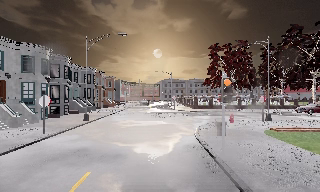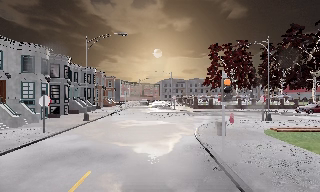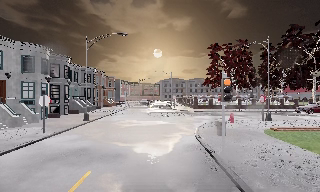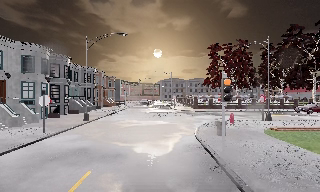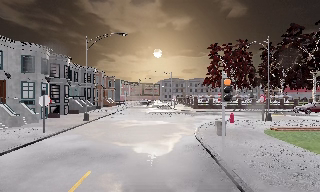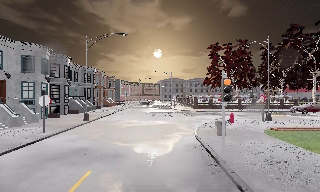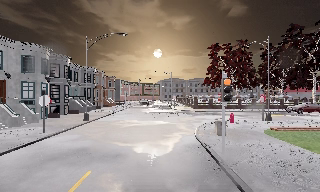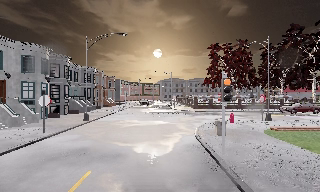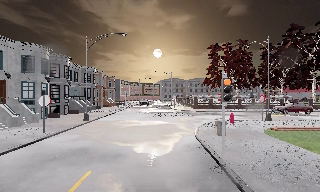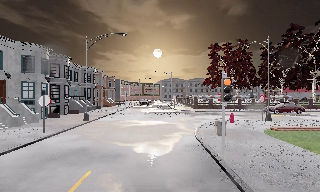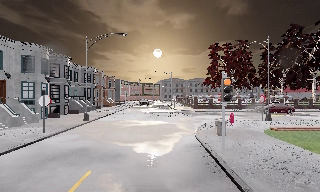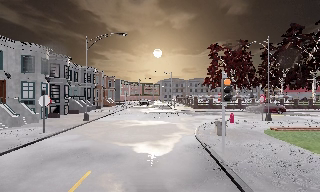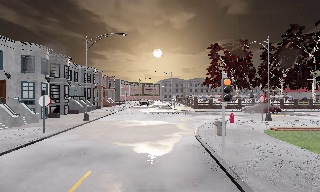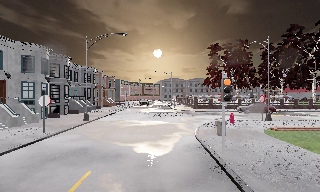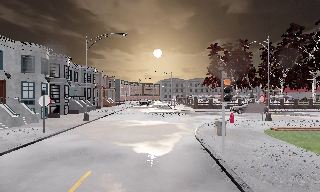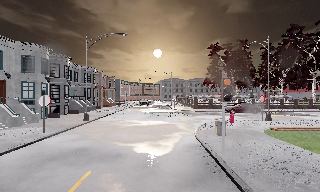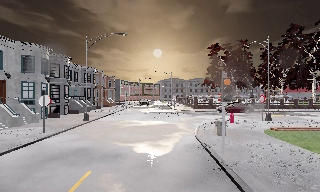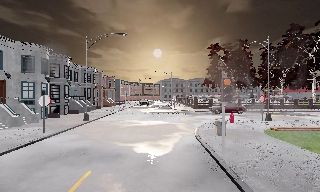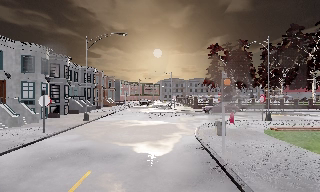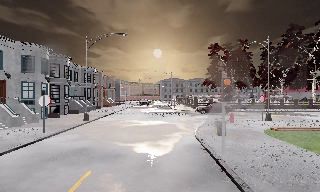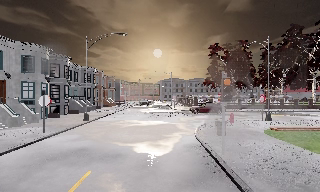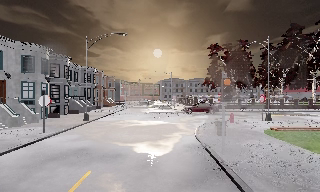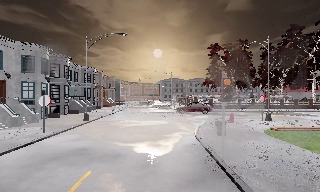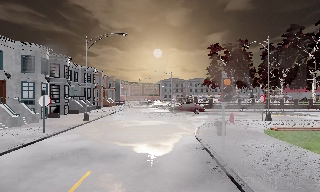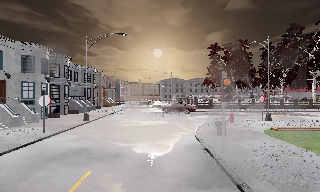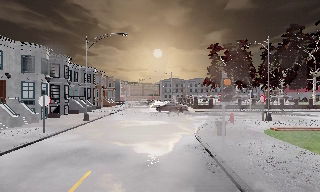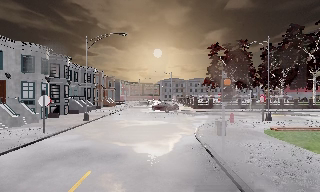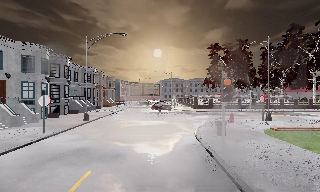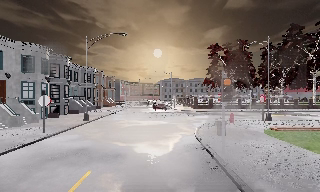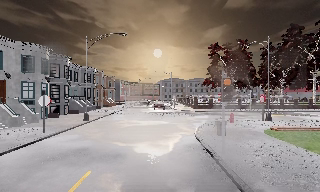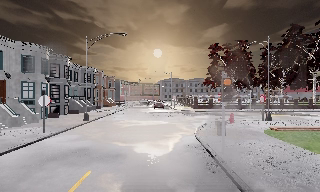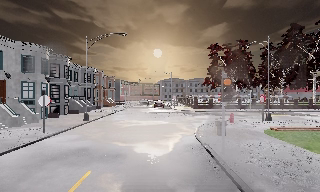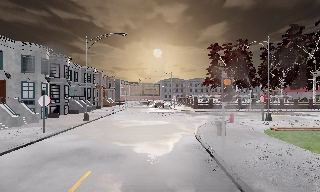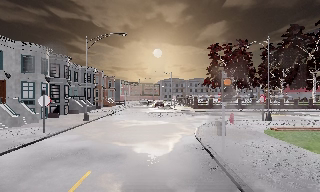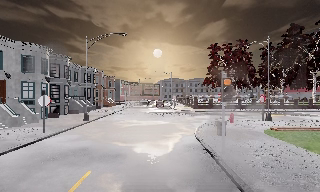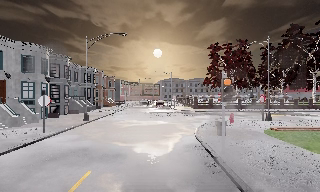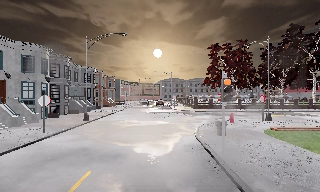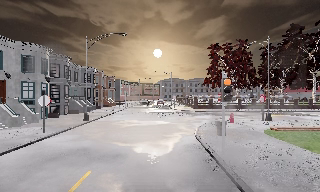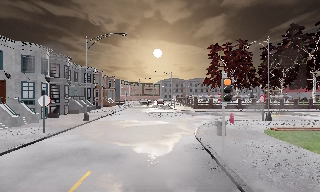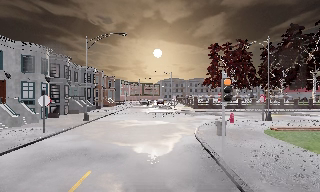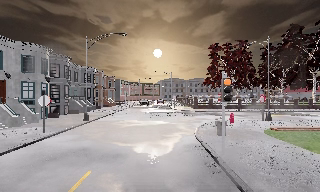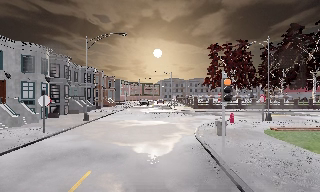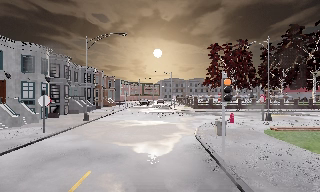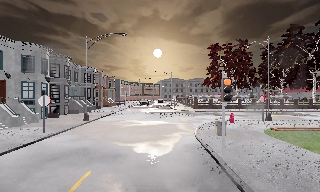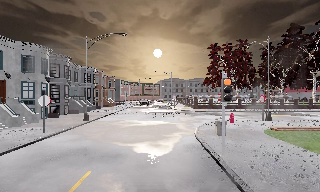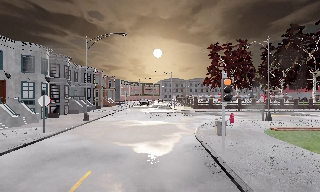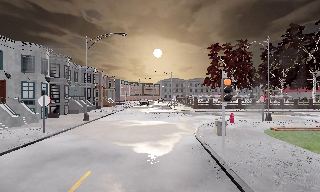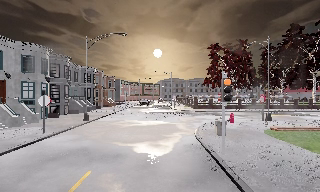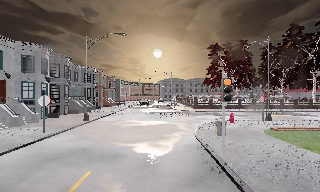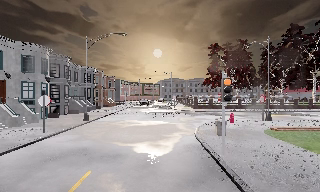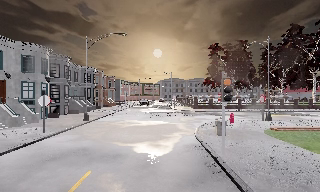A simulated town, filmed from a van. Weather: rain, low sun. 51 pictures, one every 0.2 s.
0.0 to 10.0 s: The camera keeps its place and its aim.
The film runs forward here.
